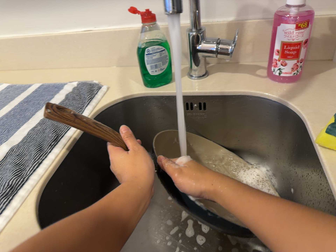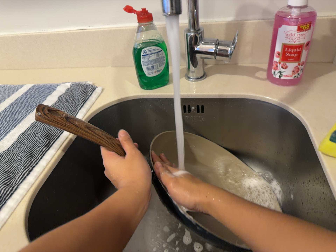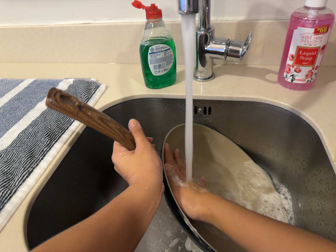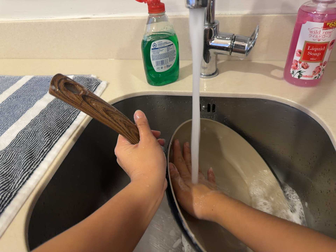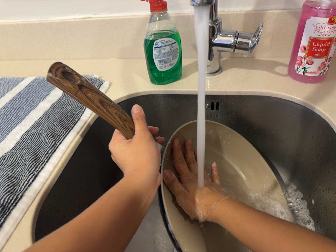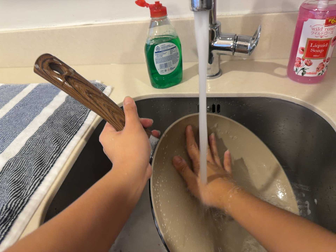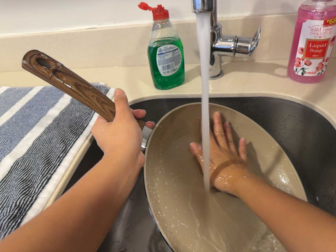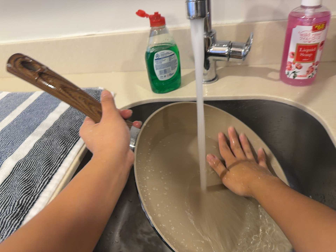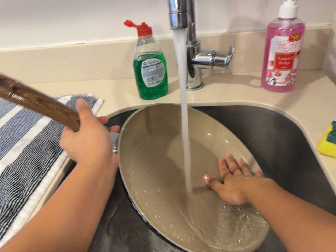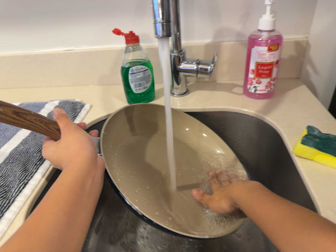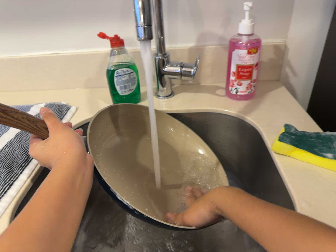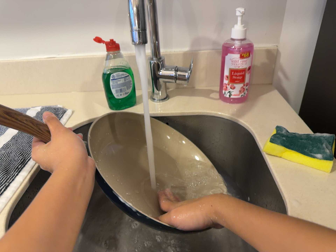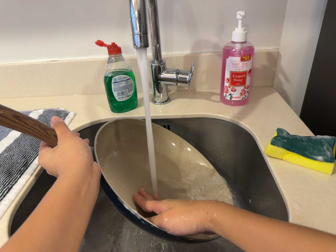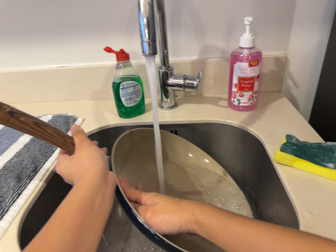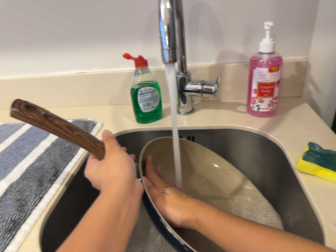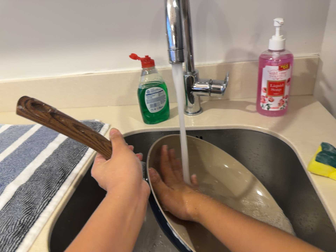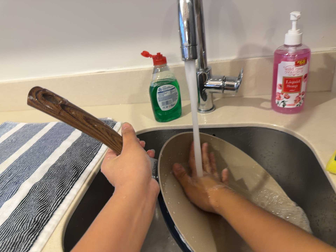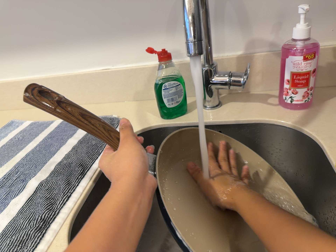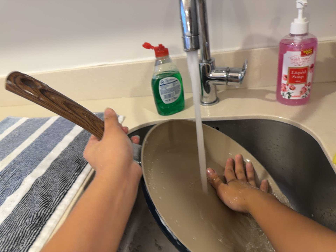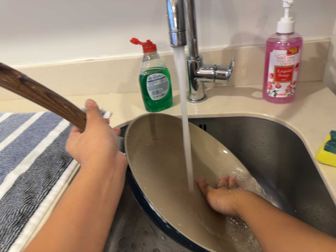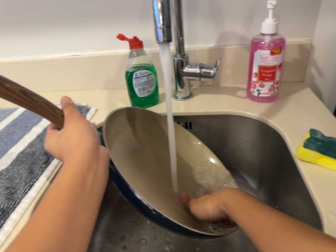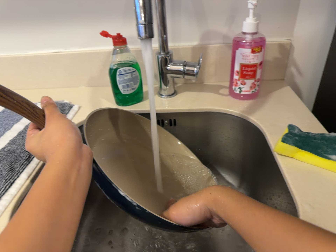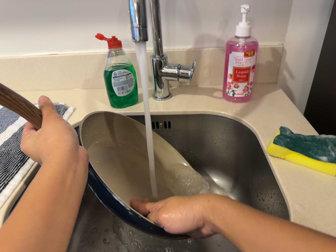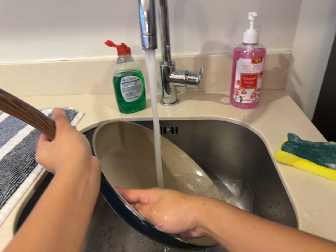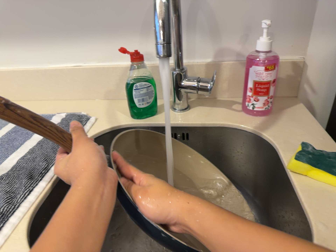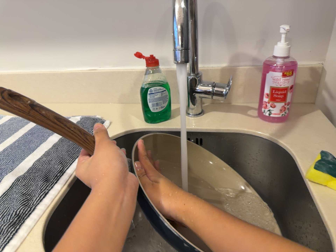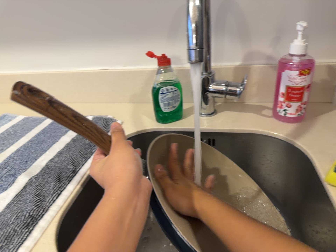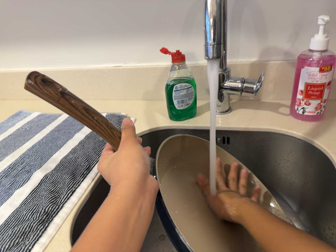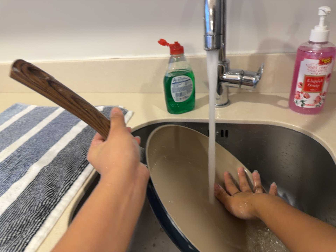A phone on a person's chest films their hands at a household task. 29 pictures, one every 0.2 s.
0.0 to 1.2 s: The camera shifts only a little, or ends up much as it began.
1.2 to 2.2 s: The camera travels backward, about 8 cm, so what stands in front gets smaller.
2.2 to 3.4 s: The scene slides to the right, as the camera pans about 10 degrees to its left.
3.4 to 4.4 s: The camera shifts only a little, or ends up much as it began.
4.4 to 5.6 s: The camera pans to its left by about 10 degrees.
The film runs forward here.
